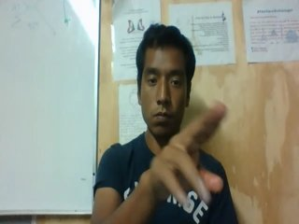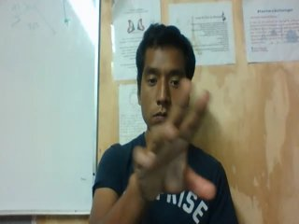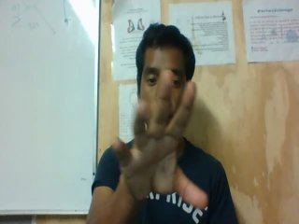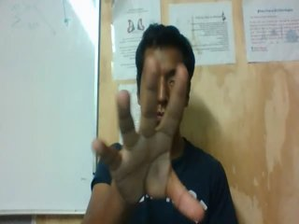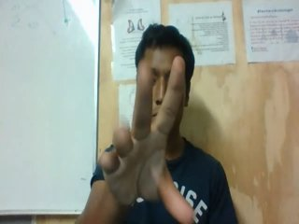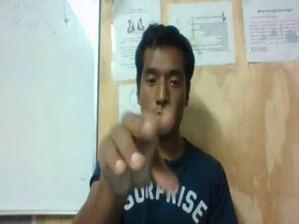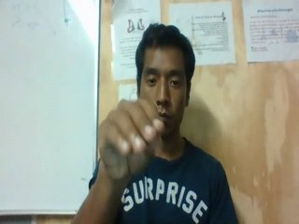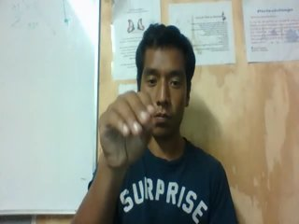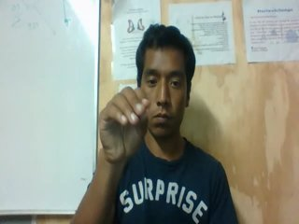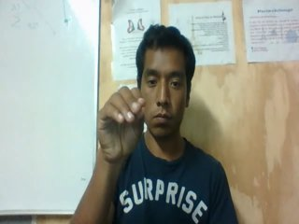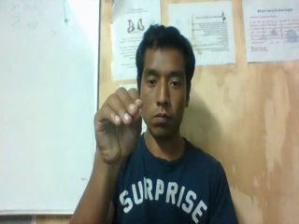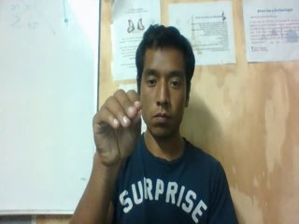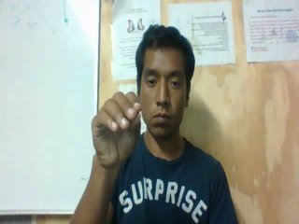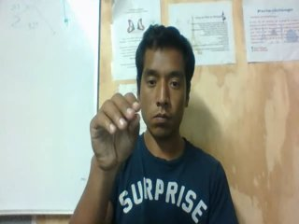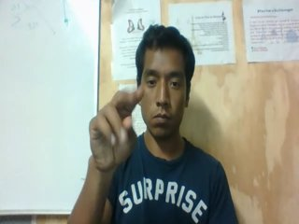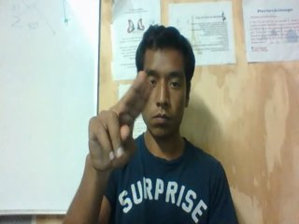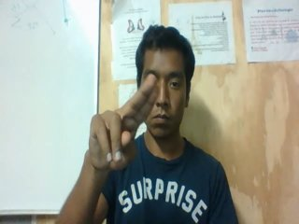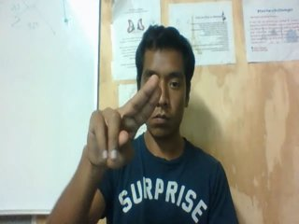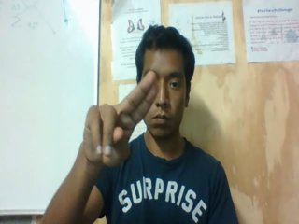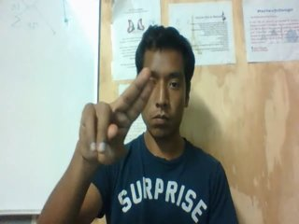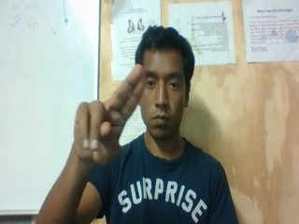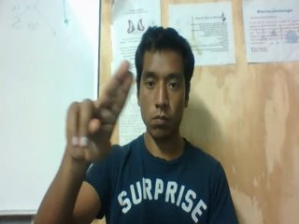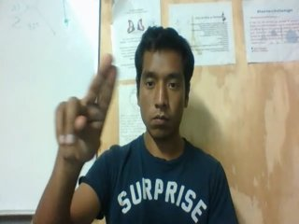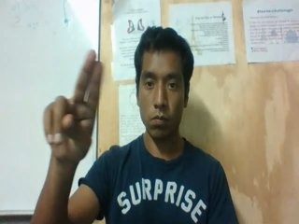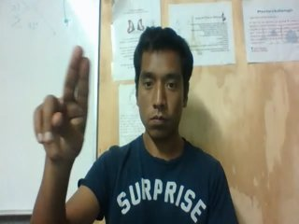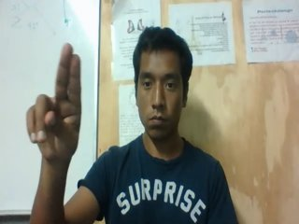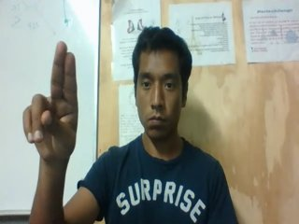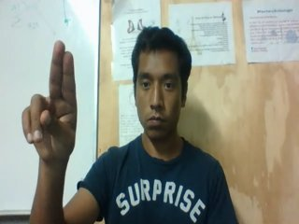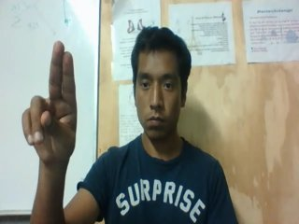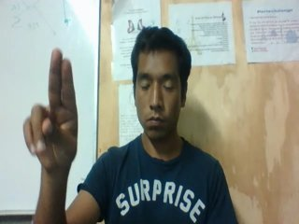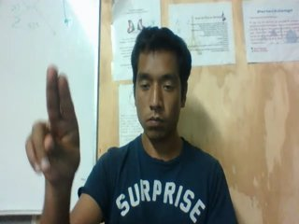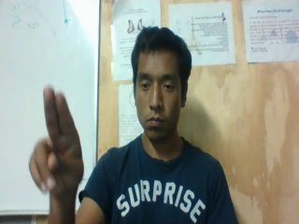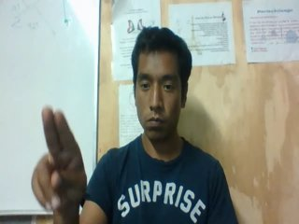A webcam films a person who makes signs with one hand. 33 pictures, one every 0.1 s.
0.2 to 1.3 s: Zoom out.
1.4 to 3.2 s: Pointing with two fingers.
